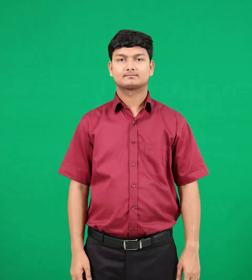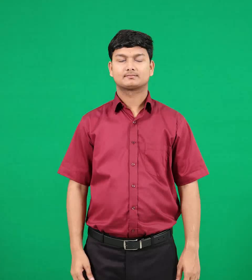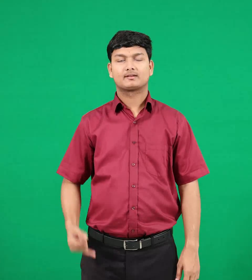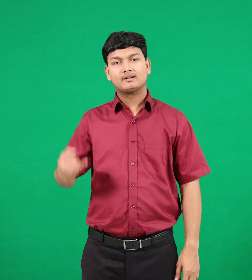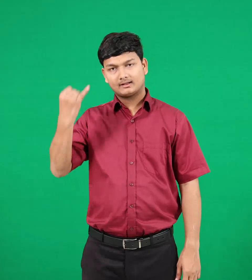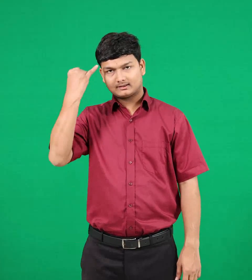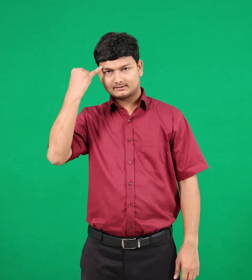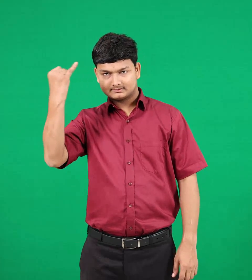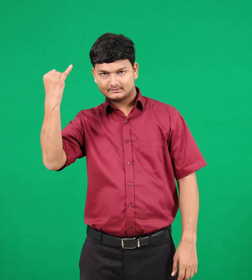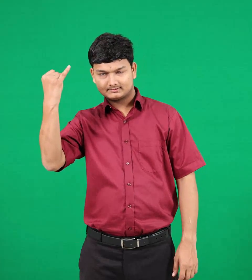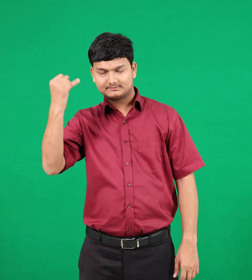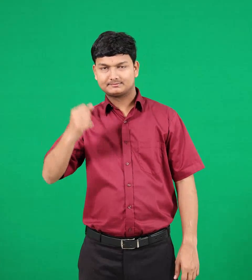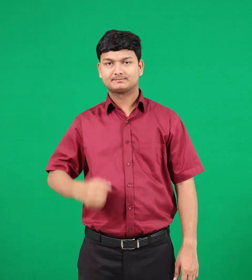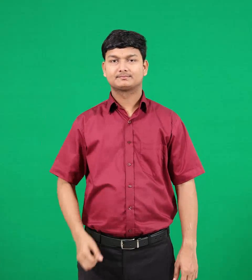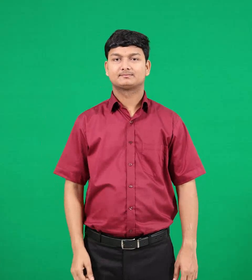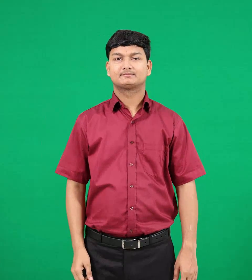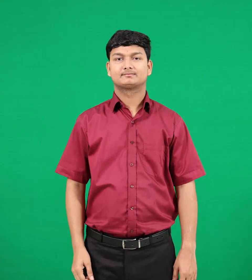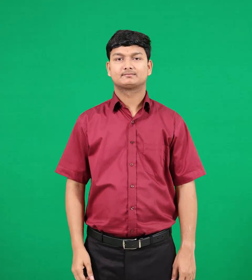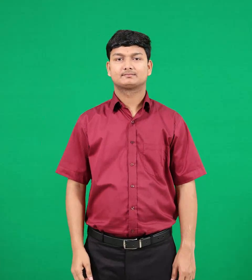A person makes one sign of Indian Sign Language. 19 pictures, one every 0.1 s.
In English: idea
